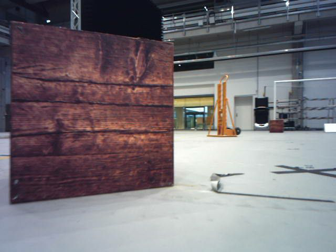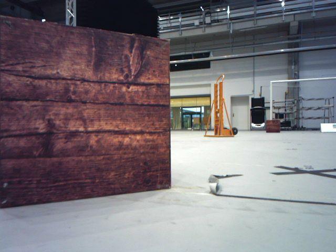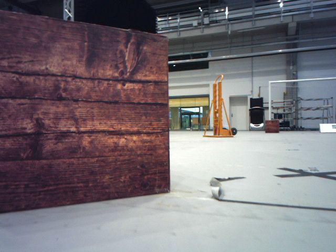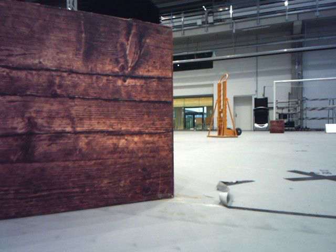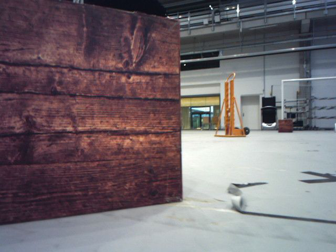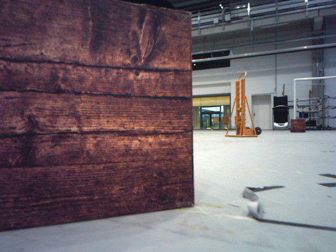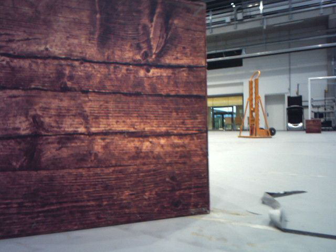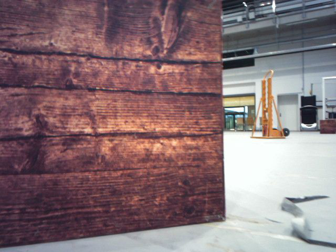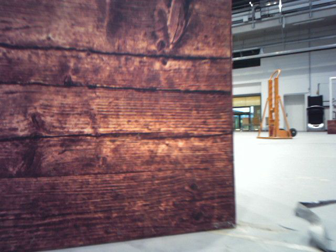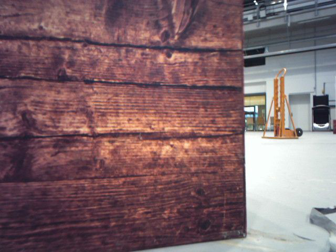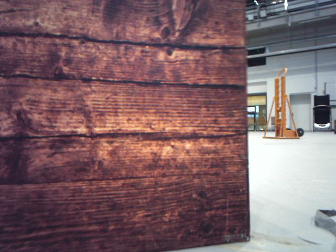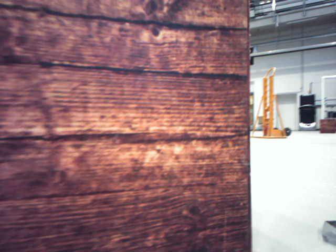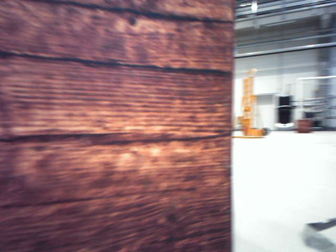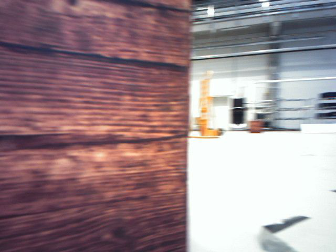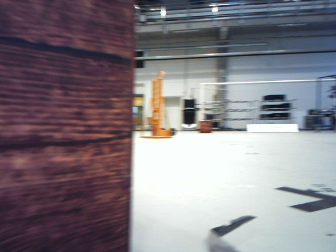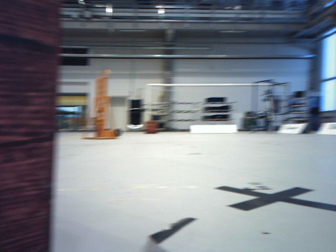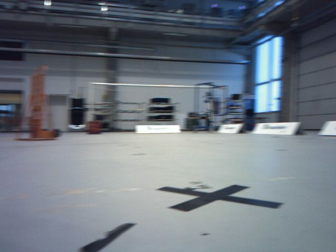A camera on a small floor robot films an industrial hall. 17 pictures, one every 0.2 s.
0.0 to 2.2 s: The camera travels forward, about 0.4 m, so what stands in front looms larger.
2.2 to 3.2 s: The scene slides to the left, as the camera pans about 45 degrees to its right. It travels forward, about 0.2 m.
The film runs forward here.
